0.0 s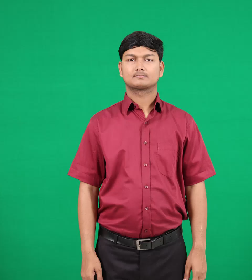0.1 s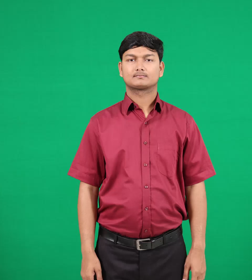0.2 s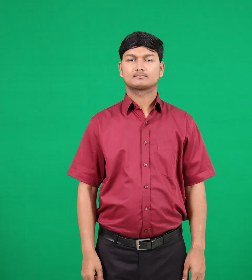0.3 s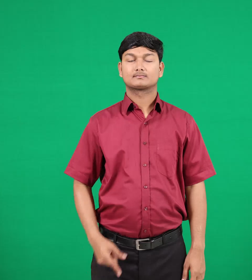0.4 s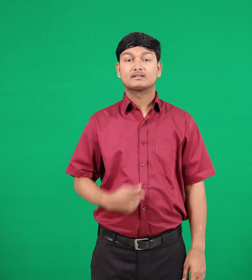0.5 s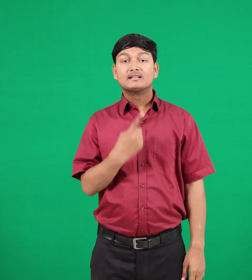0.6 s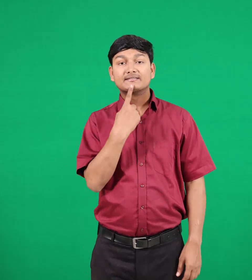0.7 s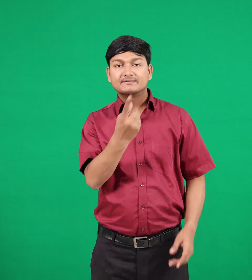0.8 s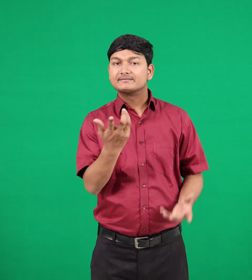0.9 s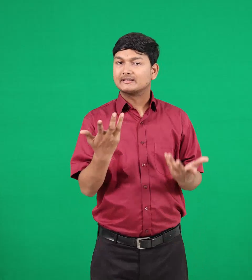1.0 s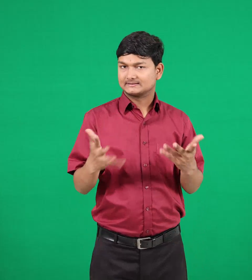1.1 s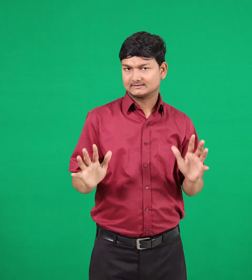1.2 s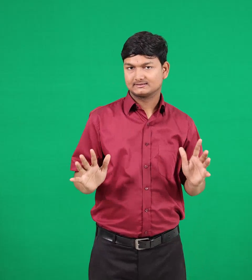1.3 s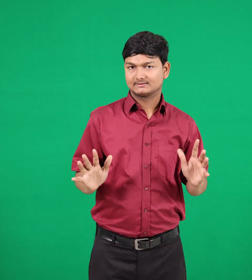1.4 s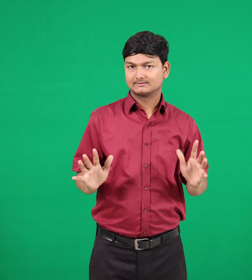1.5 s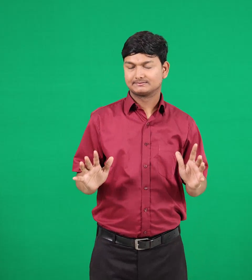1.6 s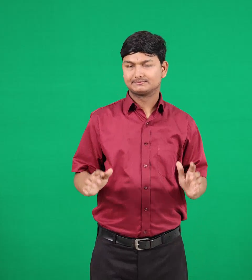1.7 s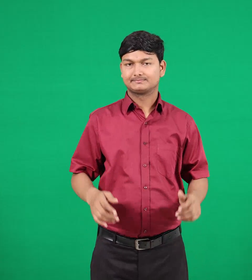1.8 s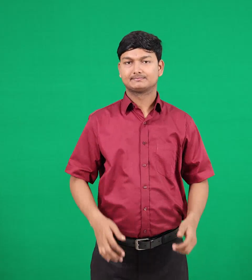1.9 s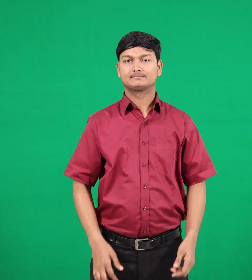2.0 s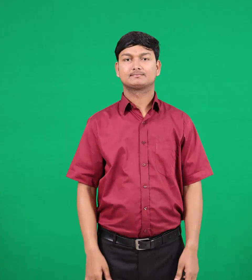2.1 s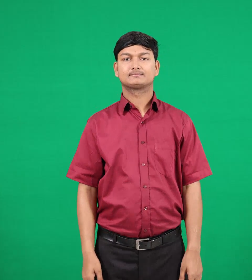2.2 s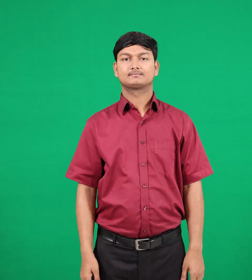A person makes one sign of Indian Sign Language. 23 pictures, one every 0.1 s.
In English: said
